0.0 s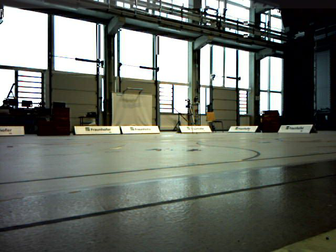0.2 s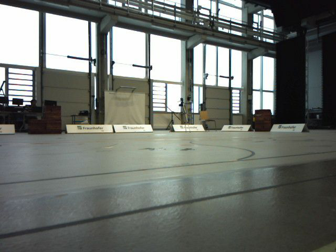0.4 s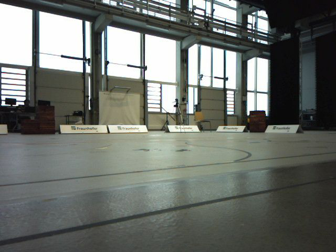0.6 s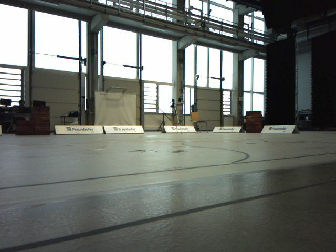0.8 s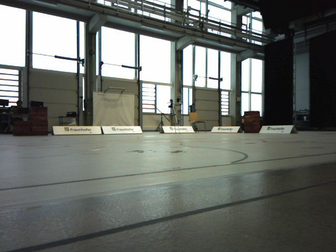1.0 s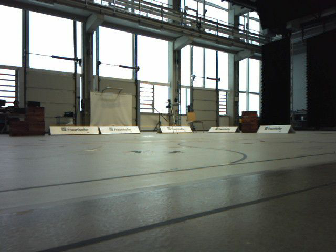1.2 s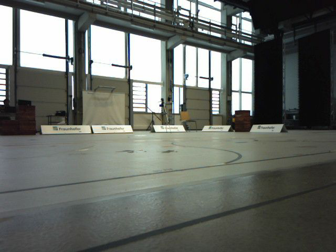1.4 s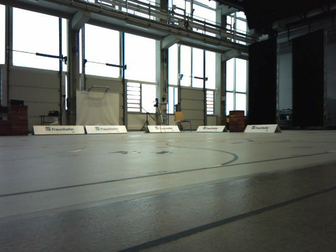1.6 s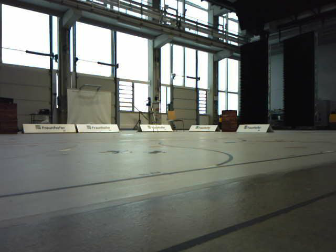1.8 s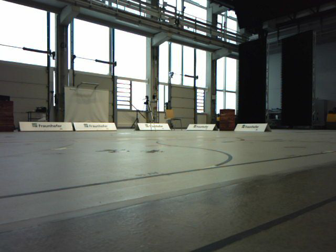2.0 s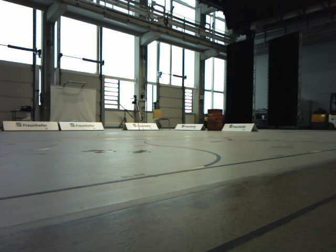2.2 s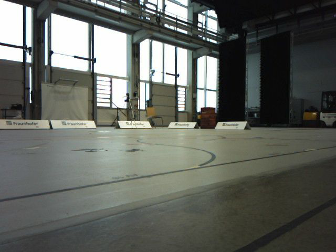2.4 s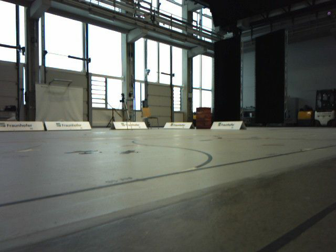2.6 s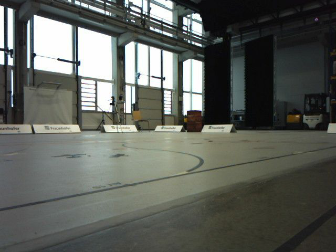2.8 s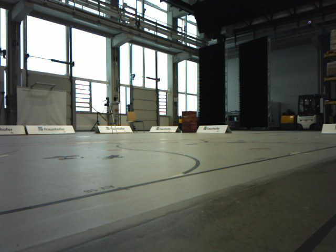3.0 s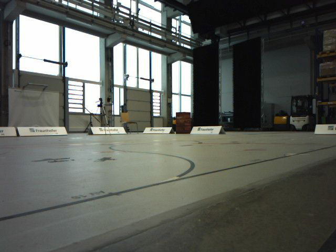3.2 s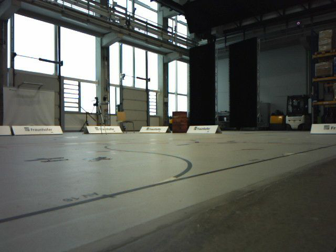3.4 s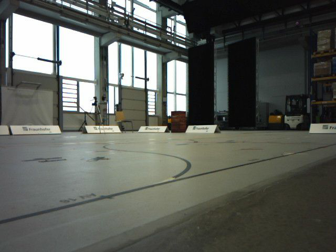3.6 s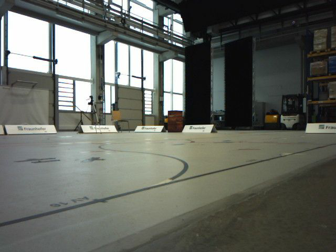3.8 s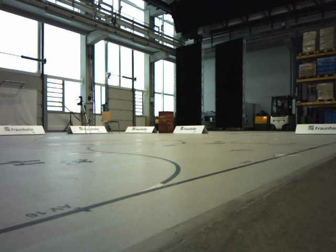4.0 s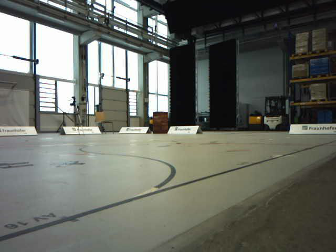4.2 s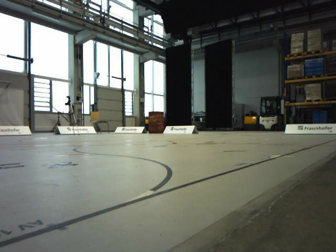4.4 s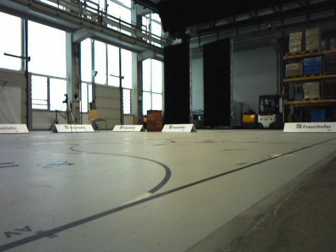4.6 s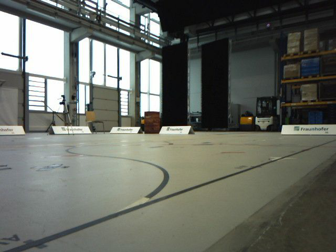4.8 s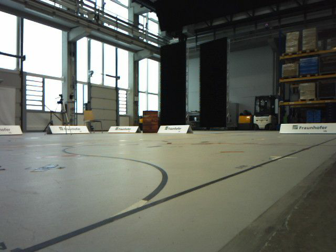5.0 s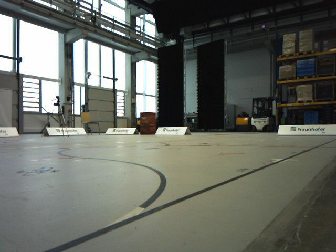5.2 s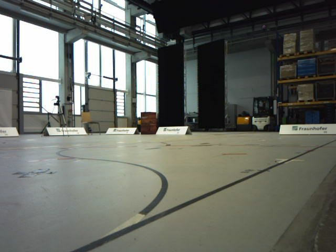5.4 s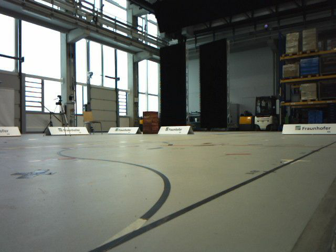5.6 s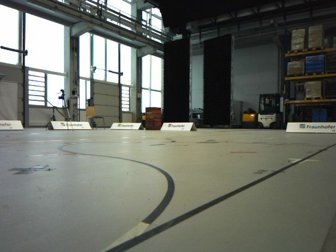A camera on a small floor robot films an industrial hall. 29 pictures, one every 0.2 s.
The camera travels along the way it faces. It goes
forward.
0.0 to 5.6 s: The scene slides to the left, as the camera pans about 25 degrees to its right. It travels forward, about 1 m, so what stands in front looms larger.
The film runs forward here.
